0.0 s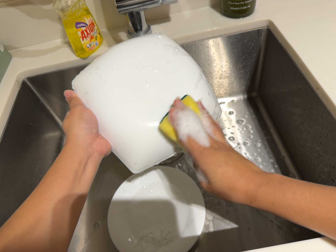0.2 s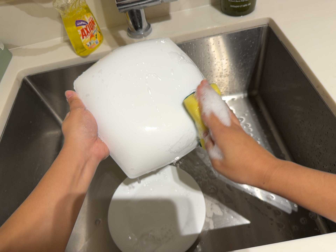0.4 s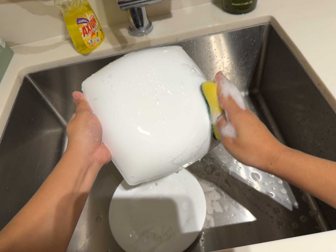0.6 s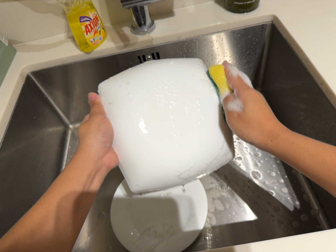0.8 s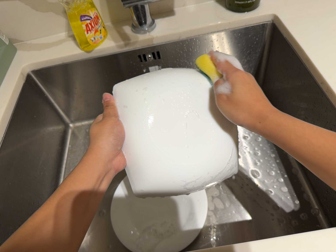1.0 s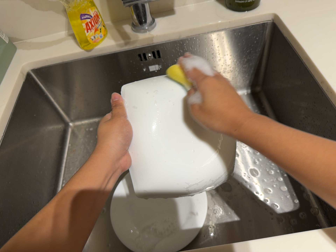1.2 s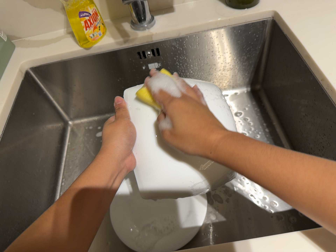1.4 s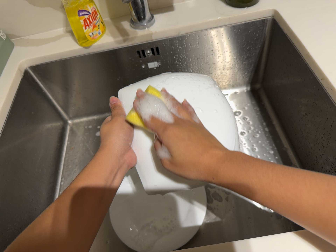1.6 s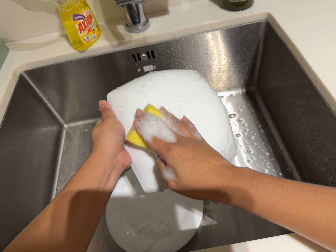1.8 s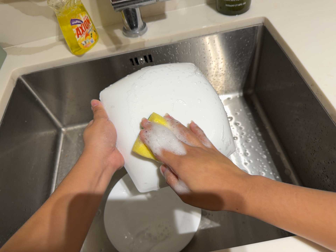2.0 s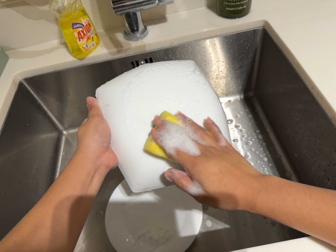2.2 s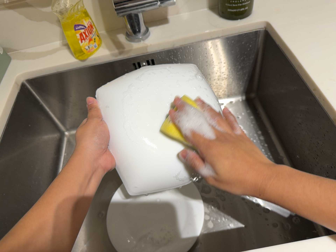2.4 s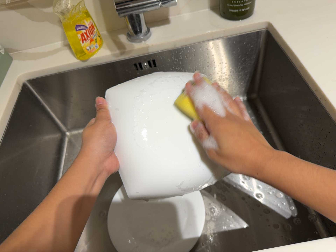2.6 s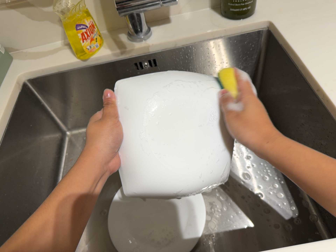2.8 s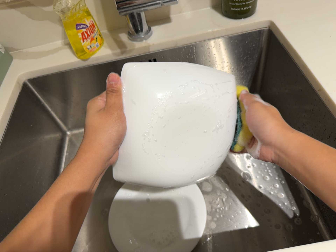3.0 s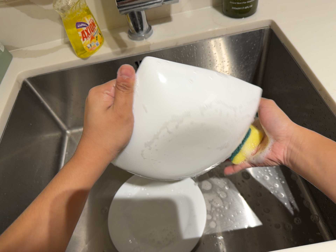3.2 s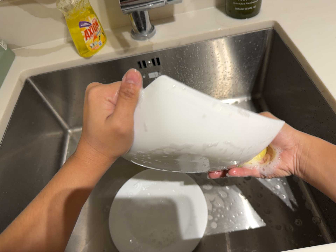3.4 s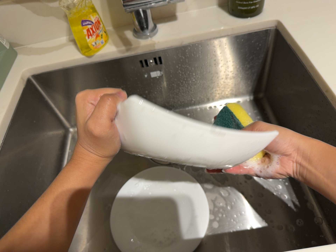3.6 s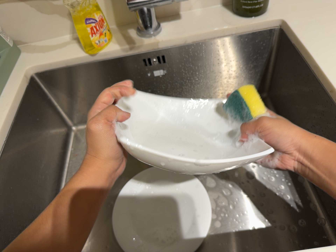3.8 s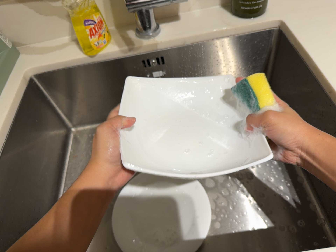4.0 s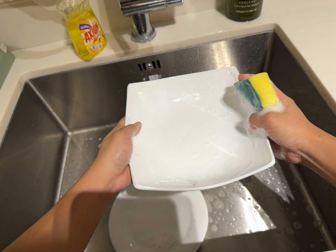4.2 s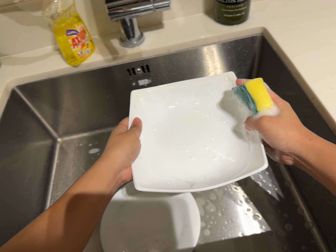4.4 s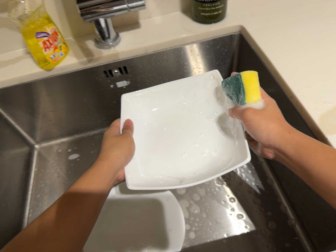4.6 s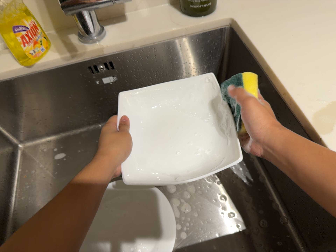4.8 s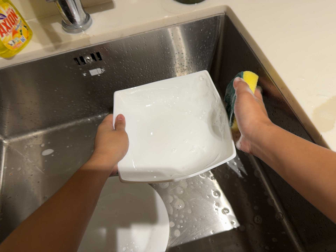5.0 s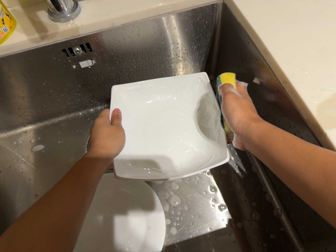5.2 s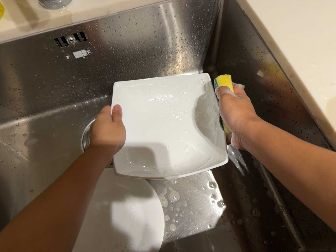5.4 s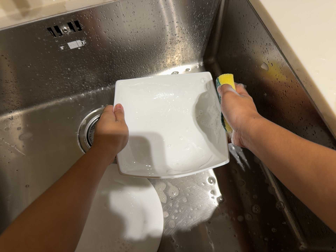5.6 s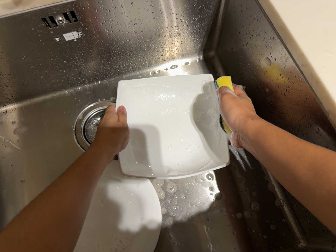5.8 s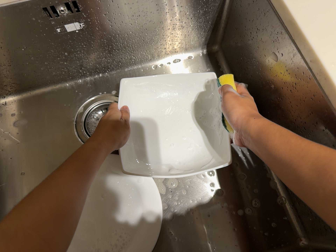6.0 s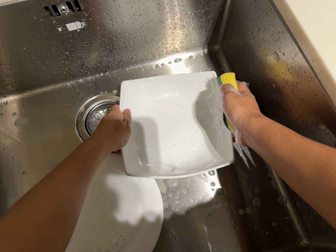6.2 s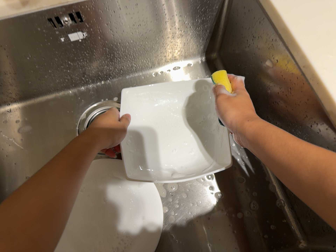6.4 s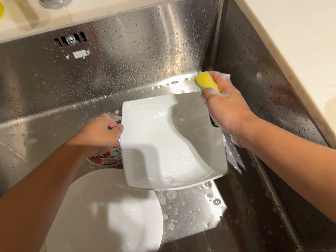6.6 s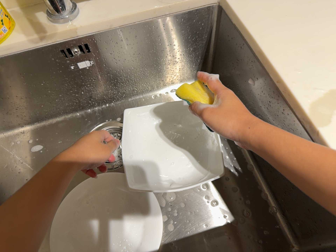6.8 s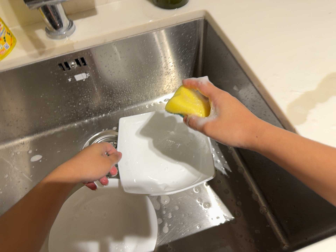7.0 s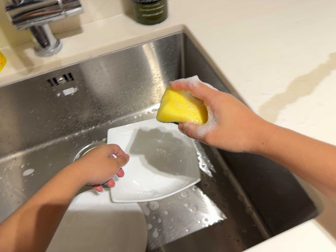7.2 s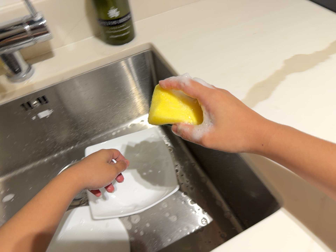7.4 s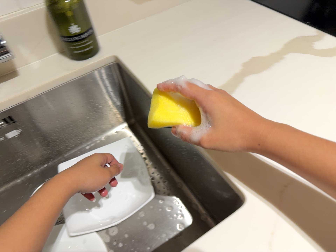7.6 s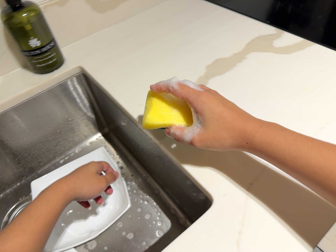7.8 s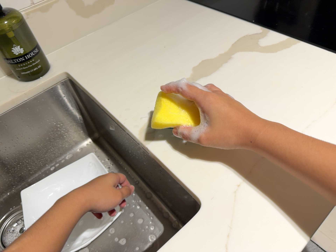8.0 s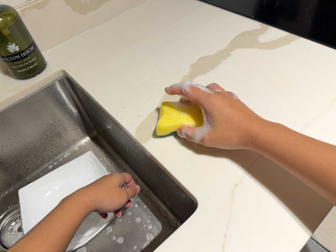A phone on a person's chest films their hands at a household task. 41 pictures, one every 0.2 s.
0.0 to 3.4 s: The camera keeps its place and its aim.
3.4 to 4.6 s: The camera shifts only a little, or ends up much as it began.
4.6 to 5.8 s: The camera travels forward, about 10 cm, so what stands in front looms larger. Its aim tips toward the bottom of its view by about 15 degrees, and the scene shifts upward.
5.8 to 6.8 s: The camera travels backward, about 9 cm, so what stands in front gets smaller. Its aim tips toward the top of its view by about 10 degrees, and the scene shifts downward.
6.8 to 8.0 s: The camera pans to its right by about 10 degrees. It travels to its right, about 14 cm, so close, fixed things drift to the left. Its aim tips toward the top of its view by about 10 degrees, and the scene shifts downward. It rolls about its line of sight by about 20 degrees, and the scene rotates counterclockwise.
The film runs forward here.
